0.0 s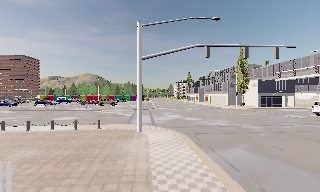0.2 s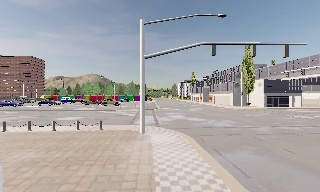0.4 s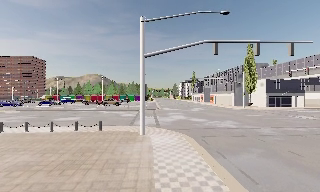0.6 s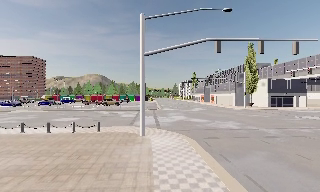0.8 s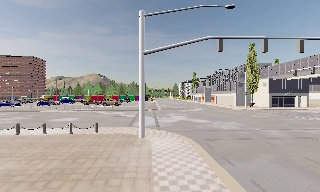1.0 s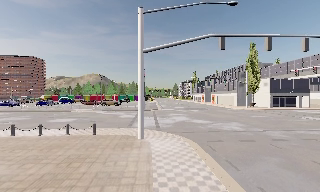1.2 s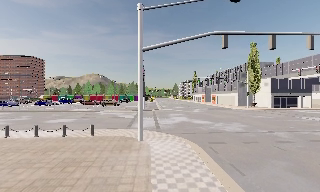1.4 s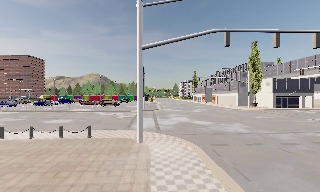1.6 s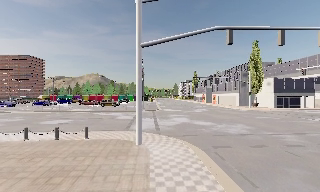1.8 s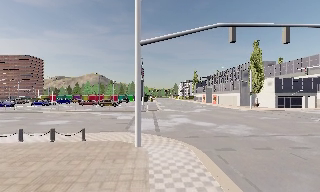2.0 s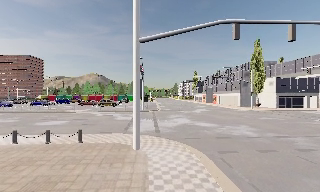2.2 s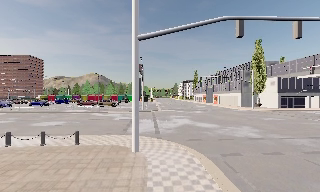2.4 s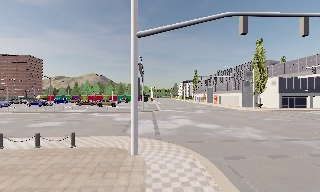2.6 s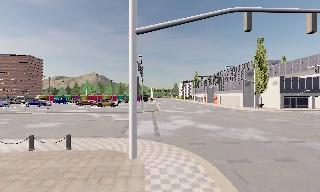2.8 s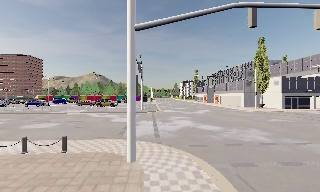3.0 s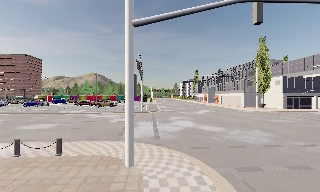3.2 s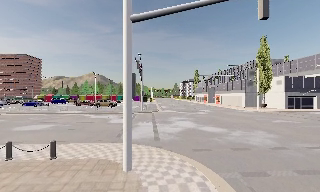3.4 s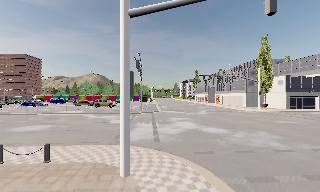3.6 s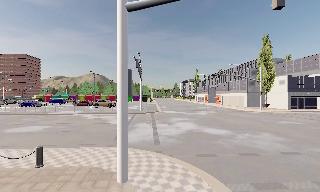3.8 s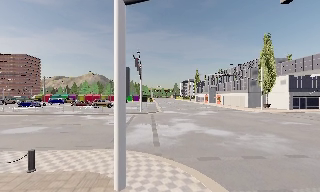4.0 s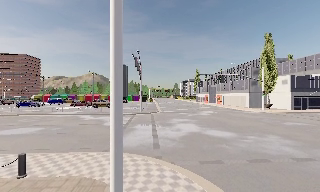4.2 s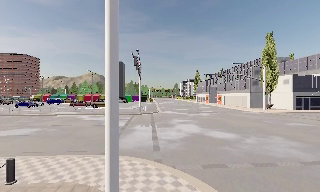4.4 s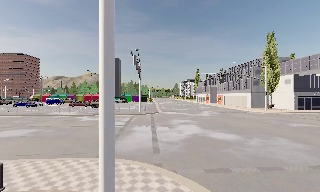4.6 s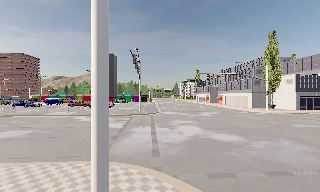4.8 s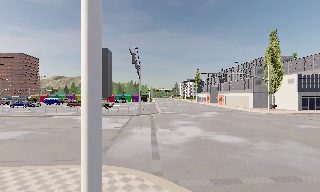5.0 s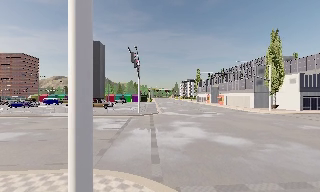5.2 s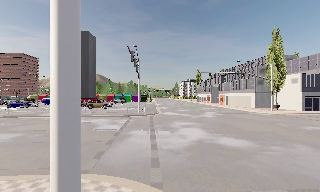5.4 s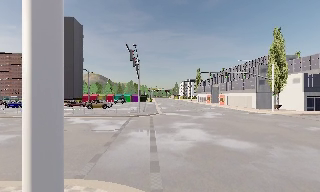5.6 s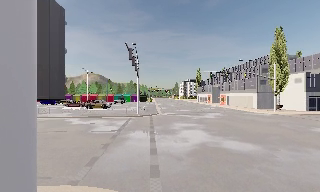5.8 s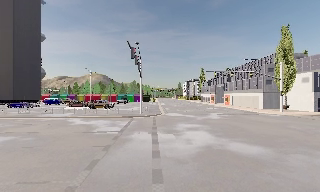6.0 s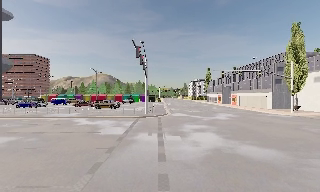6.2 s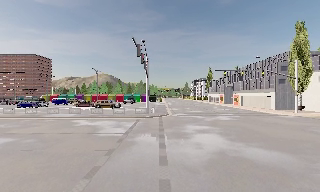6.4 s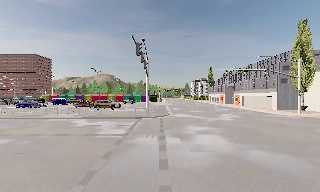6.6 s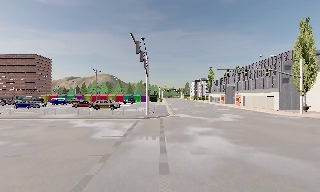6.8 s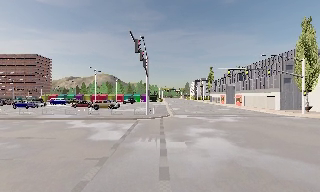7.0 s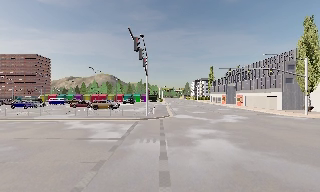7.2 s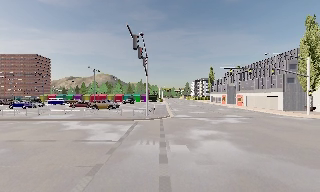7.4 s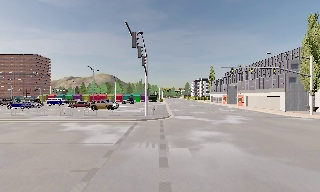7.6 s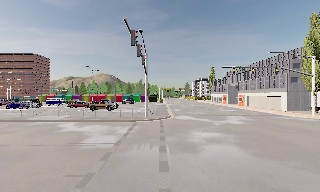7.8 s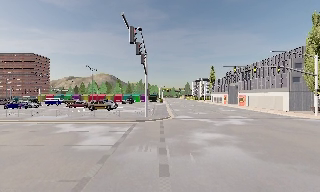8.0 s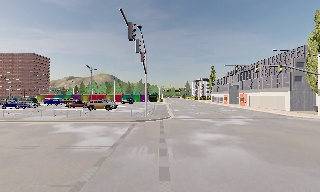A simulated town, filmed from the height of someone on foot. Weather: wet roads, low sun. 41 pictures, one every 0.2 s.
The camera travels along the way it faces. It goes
forward.
0.0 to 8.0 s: The camera travels forward, about 14 m, so what stands in front looms larger.
The film runs forward here.
